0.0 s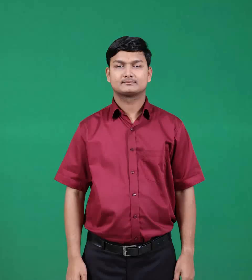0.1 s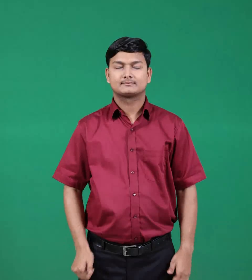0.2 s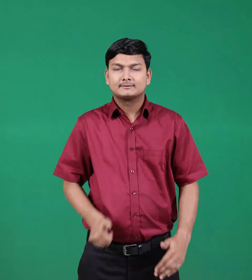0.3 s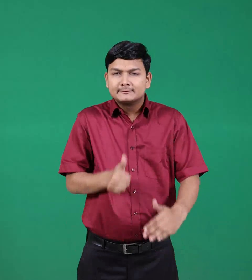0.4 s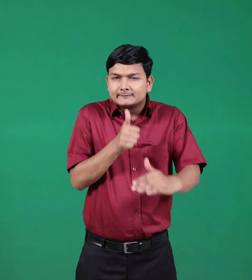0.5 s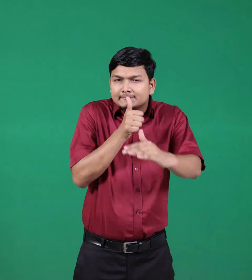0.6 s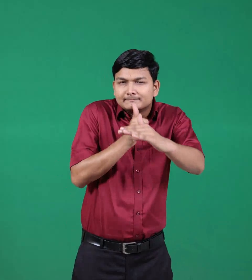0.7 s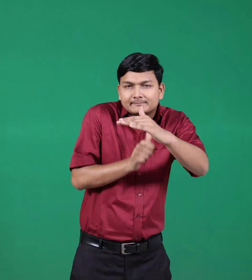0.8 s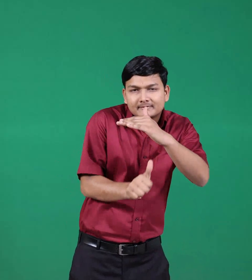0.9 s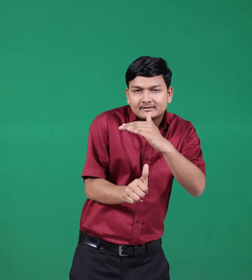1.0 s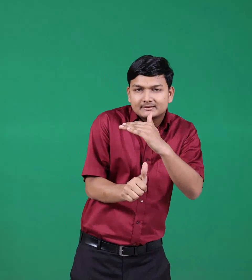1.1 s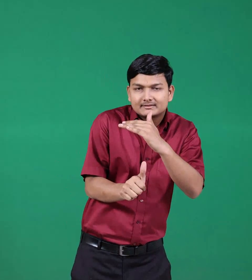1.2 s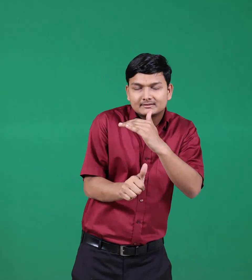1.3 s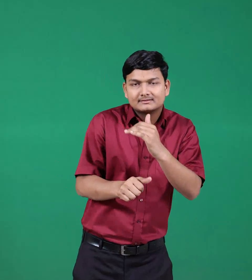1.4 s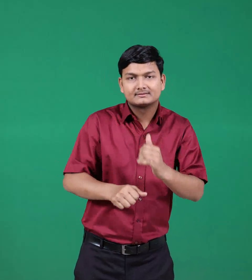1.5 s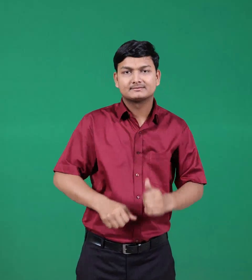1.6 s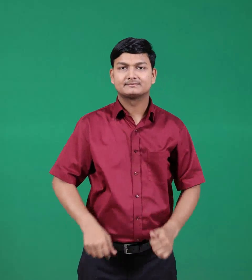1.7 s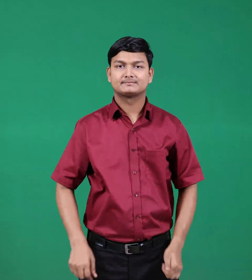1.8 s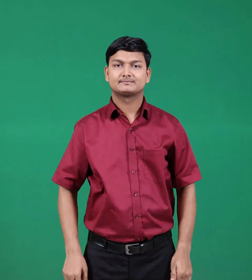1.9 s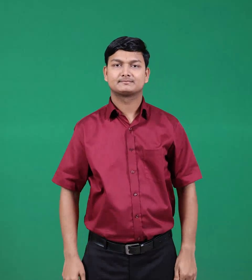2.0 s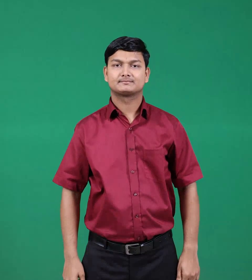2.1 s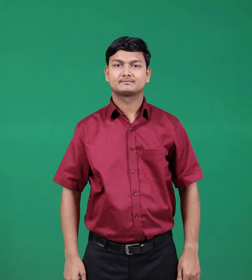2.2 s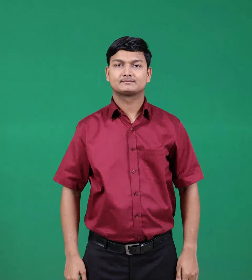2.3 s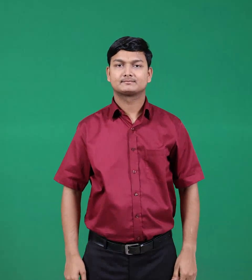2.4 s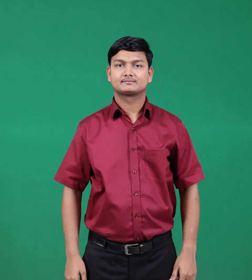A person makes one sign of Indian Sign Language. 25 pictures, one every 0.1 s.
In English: hide
